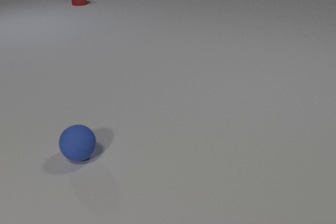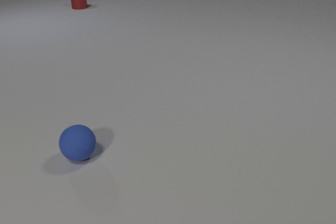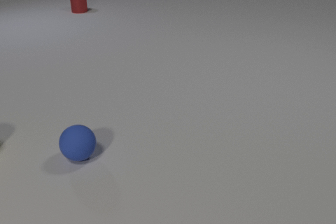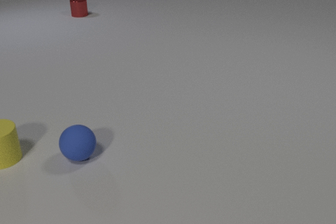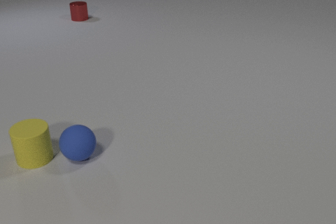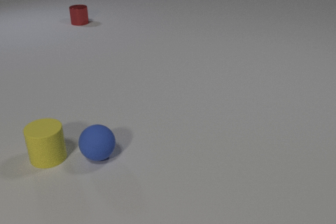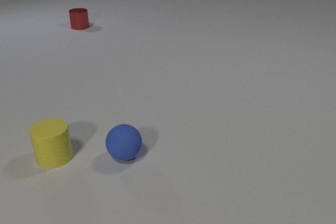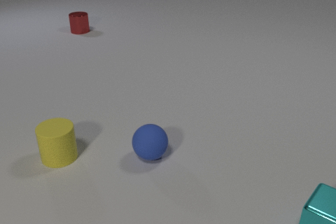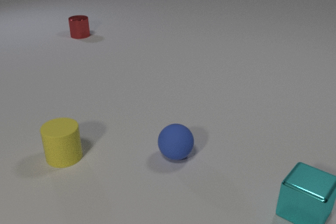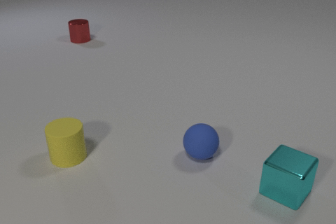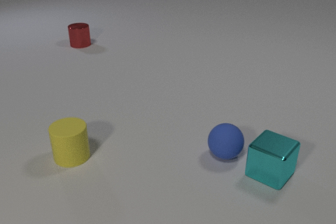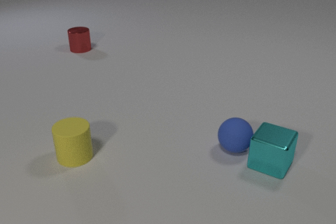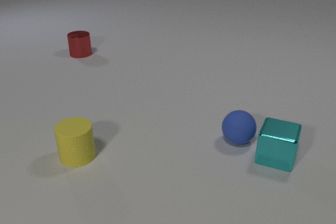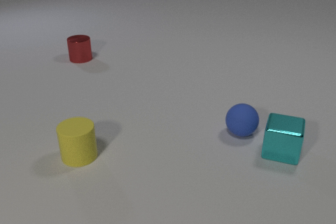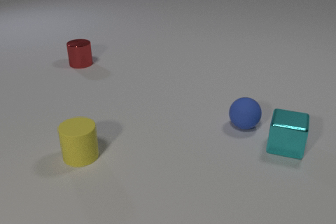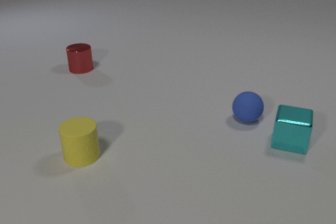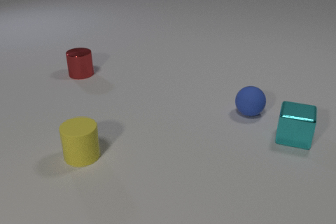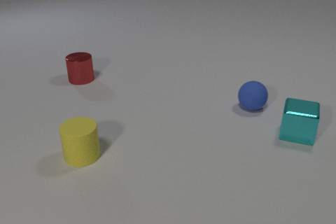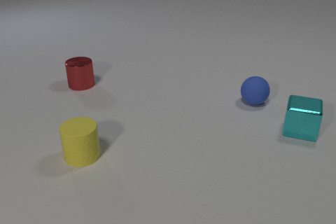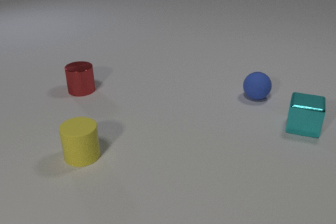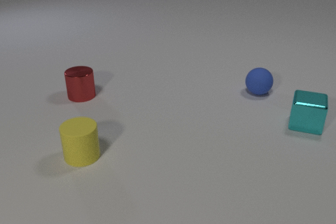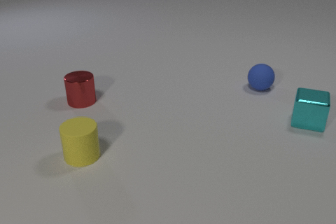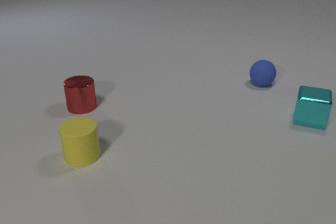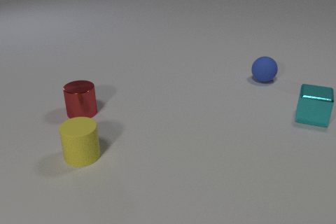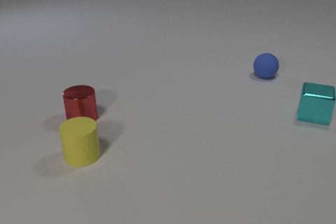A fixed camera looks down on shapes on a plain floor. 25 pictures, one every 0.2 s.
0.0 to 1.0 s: The yellow rubber cylinder comes in at the left edge, slides to the right. The blue rubber sphere rolls to the right. The red metal cylinder slides toward the camera. The yellow rubber cylinder and the blue rubber sphere collide.
1.0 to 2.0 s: The yellow rubber cylinder slides to the right. The blue rubber sphere rolls to the right. The red metal cylinder slides toward the camera. The cyan metal cube comes in at the bottom edge, slides away from the camera and to the left.
2.0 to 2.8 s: The yellow rubber cylinder slides to the right. The blue rubber sphere rolls away from the camera. The red metal cylinder slides toward the camera. The cyan metal cube slides away from the camera. The blue rubber sphere and the cyan metal cube collide.
2.8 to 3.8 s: The blue rubber sphere rolls away from the camera. The red metal cylinder slides toward the camera. The cyan metal cube slides away from the camera.
3.8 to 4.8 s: The blue rubber sphere rolls away from the camera. The red metal cylinder slides toward the camera. The cyan metal cube slides away from the camera.
What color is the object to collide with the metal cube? blue.
What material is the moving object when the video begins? metal.
What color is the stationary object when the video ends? yellow.
